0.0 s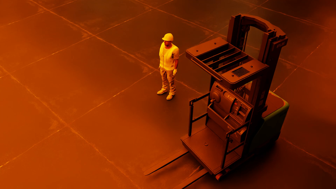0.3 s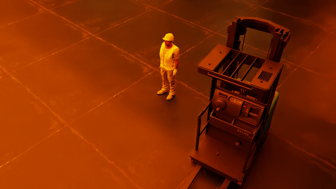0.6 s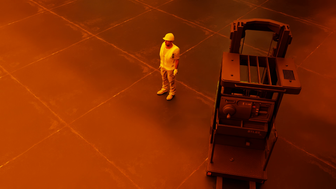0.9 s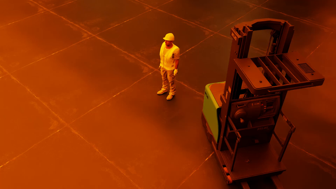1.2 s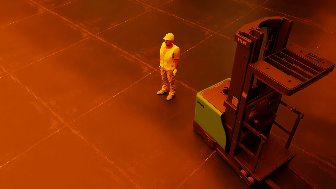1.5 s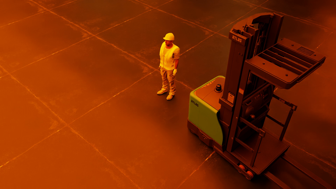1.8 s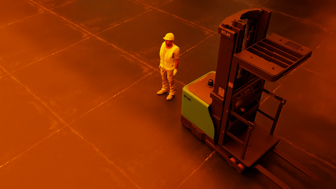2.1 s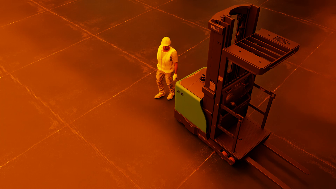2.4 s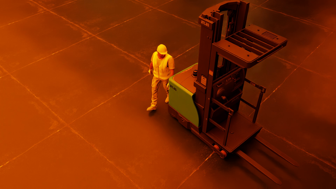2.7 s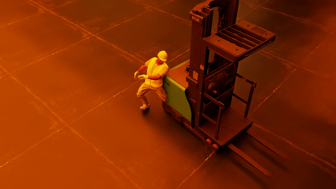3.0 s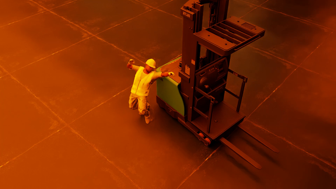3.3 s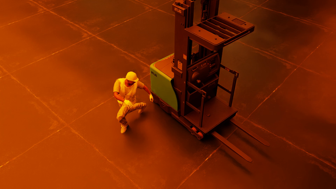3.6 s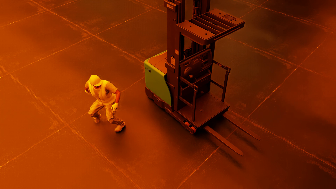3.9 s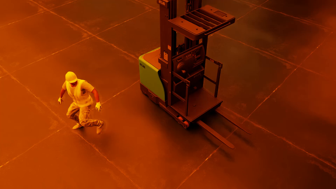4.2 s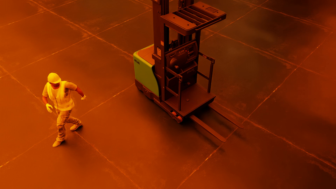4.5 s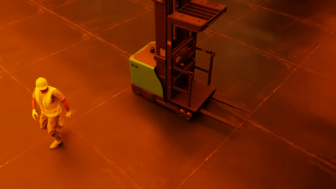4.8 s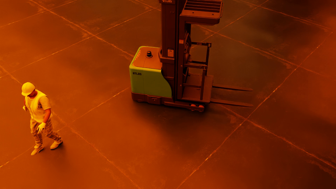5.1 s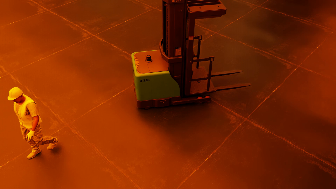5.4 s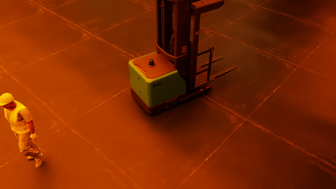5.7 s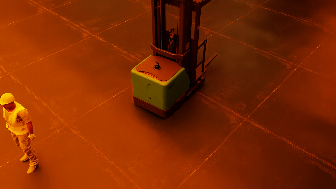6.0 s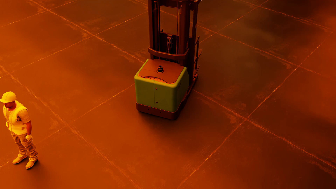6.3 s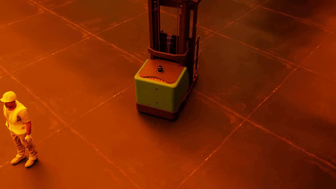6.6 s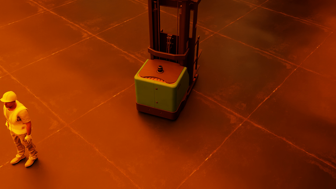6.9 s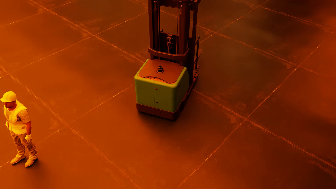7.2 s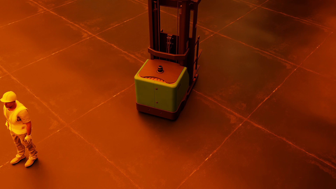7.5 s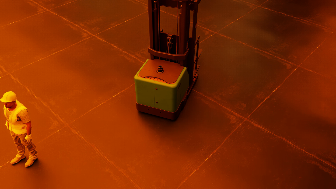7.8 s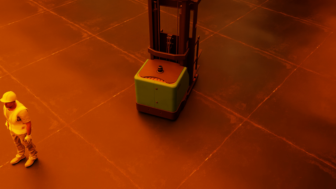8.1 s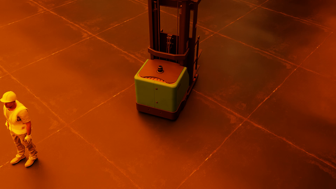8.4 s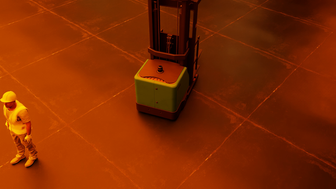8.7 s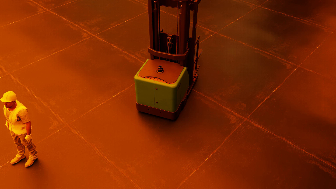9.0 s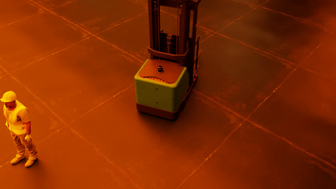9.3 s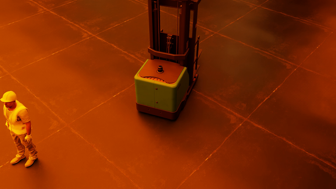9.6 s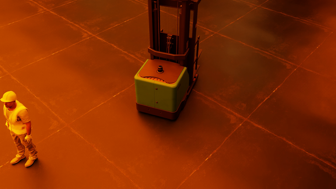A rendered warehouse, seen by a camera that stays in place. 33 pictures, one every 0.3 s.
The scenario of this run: Near miss between a forklift and a person.
